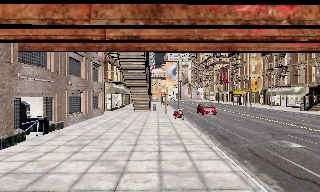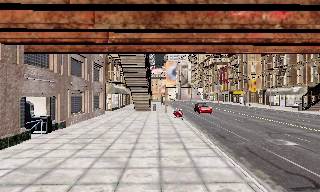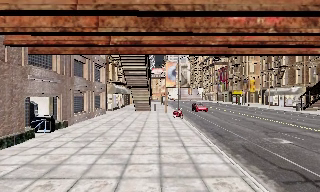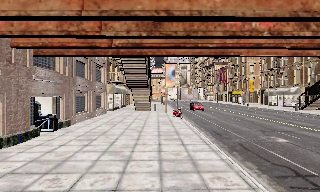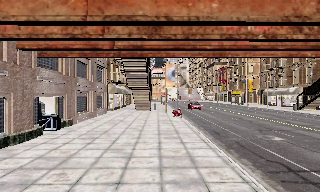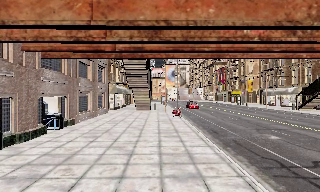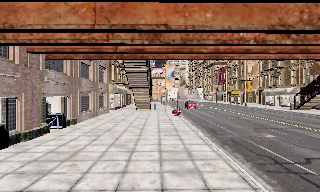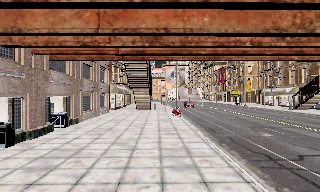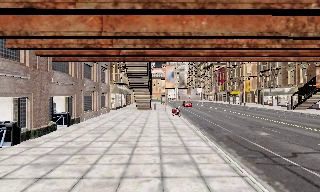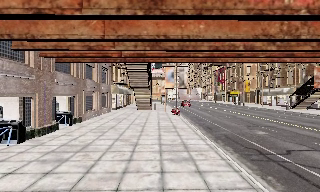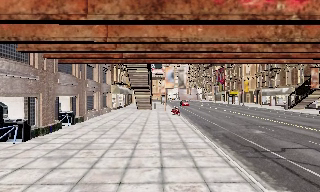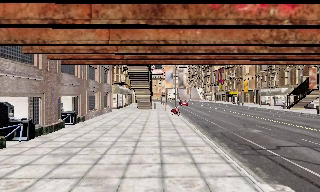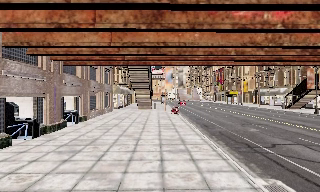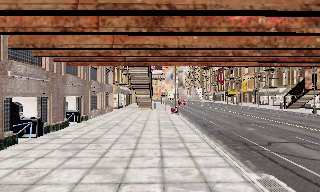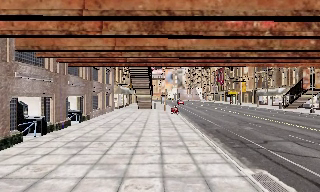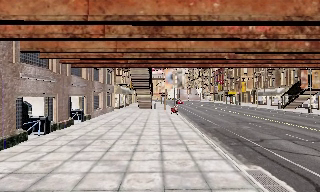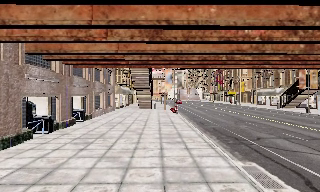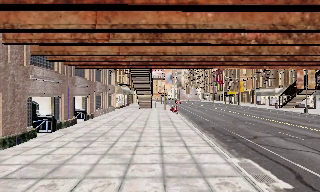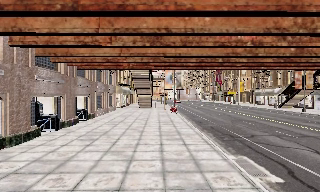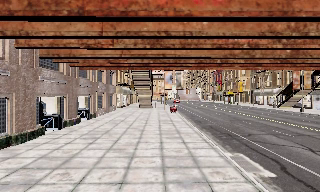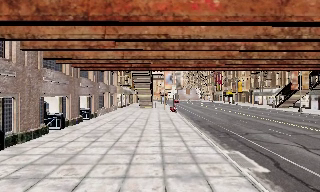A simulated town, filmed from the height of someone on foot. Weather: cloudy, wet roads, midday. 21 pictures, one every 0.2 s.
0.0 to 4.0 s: The camera travels backward, about 7 m, so what stands in front gets smaller.
The film runs backward here.
